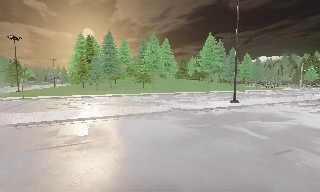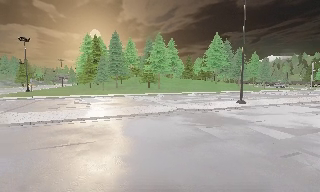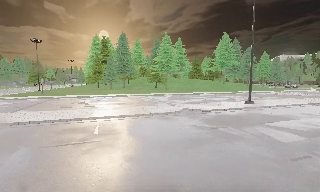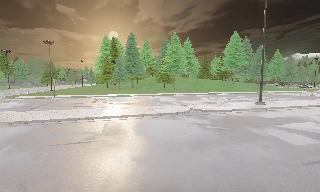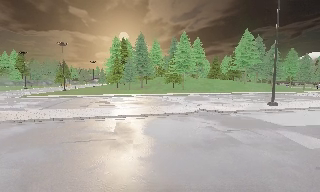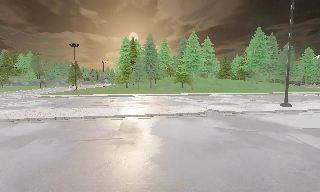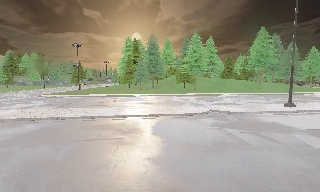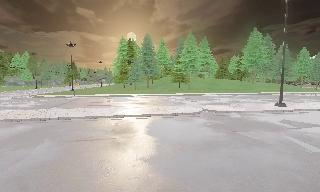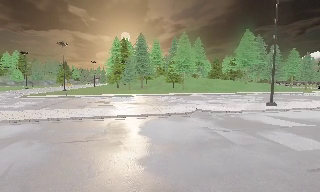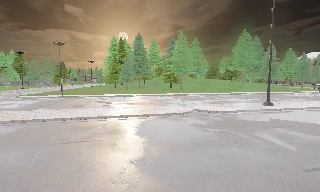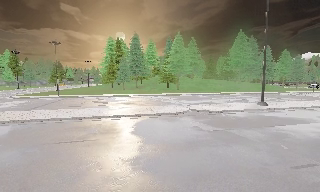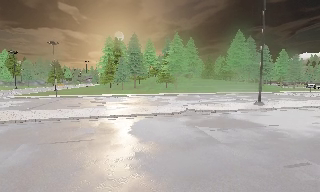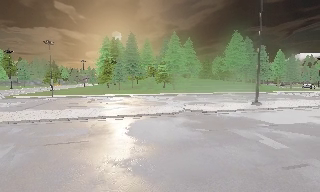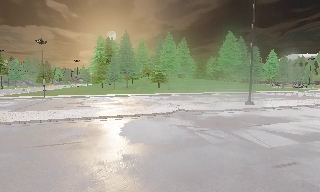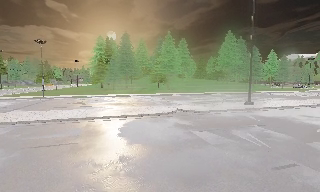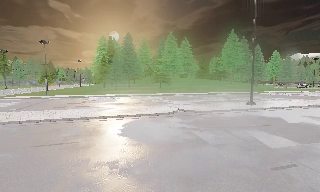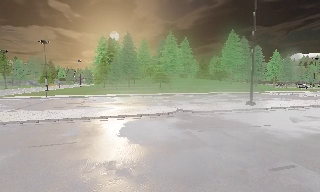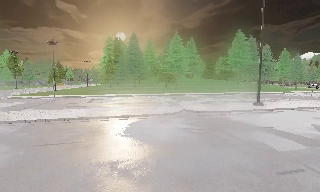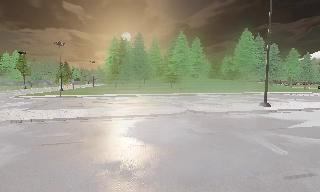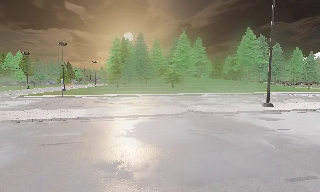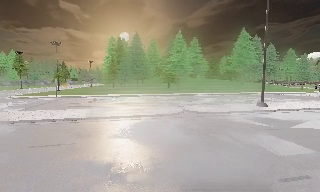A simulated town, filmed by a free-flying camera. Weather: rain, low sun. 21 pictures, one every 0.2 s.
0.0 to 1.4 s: The camera pans to its left, which is counterclockwise from overhead, by about 15 degrees. It travels to its right, about 0.5 m.
1.4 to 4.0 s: The camera travels to its right and forward, about 1 m, so close, fixed things drift to the left.
The film runs forward here.
